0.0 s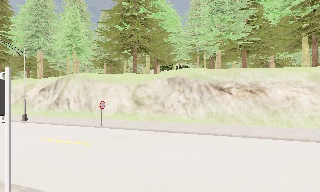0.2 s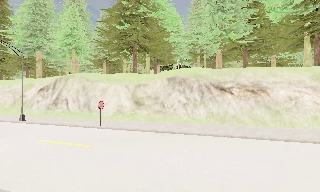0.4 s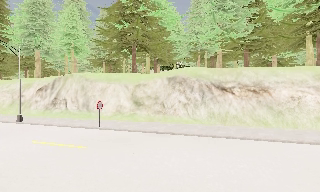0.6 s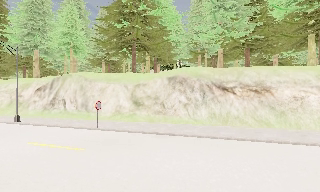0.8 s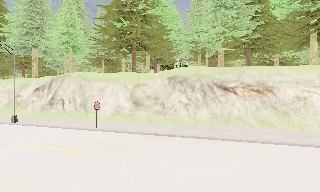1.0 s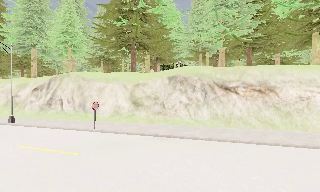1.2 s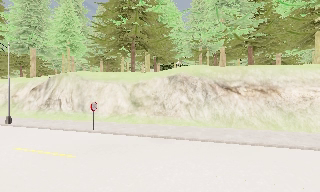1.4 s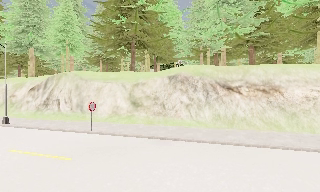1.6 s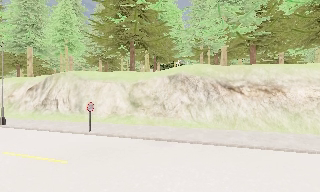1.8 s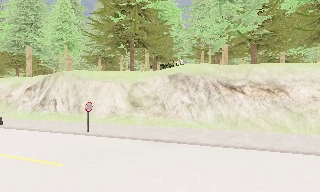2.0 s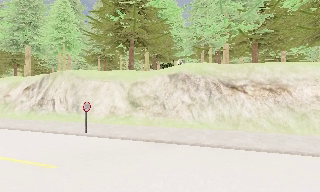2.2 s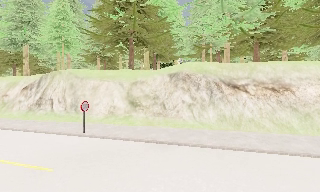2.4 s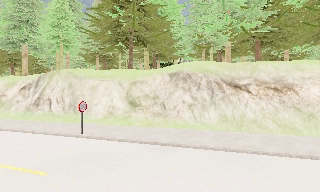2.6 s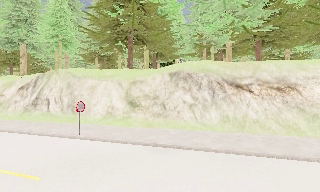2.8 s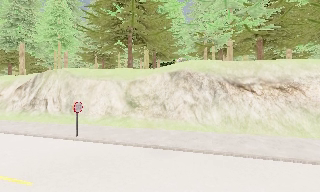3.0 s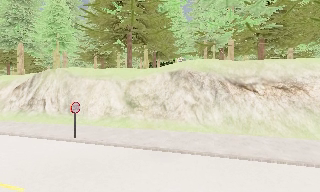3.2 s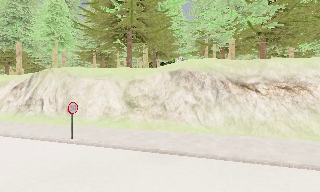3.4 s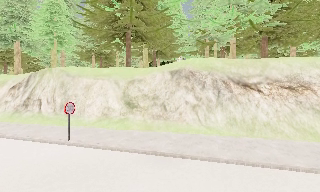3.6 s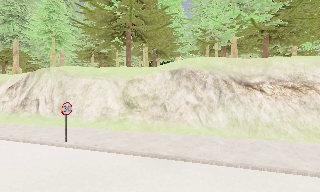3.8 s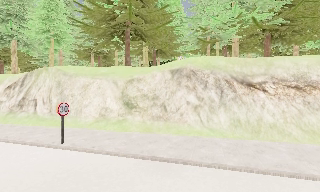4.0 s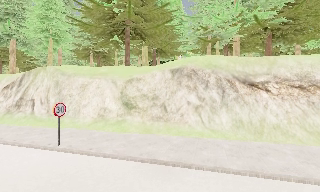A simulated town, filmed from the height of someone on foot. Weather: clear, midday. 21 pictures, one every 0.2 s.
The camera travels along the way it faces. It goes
forward.
0.0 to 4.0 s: The camera travels forward, about 6 m, so what stands in front looms larger.
The film runs forward here.
